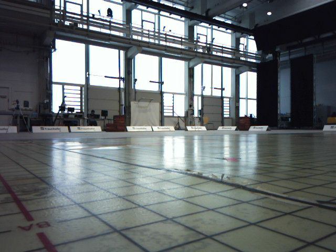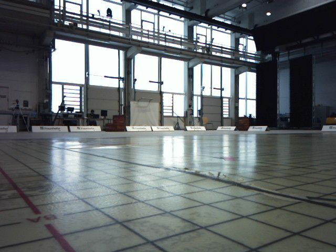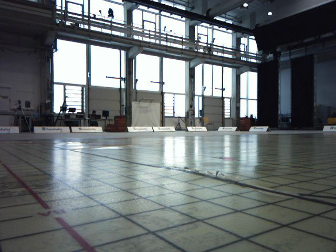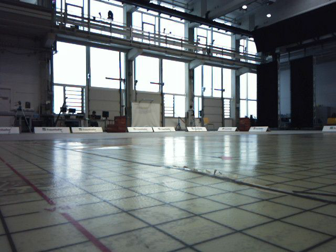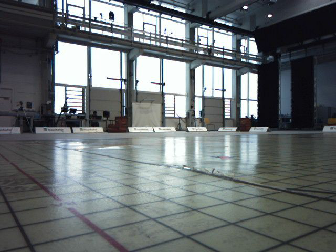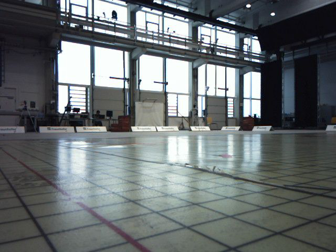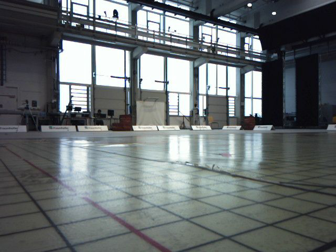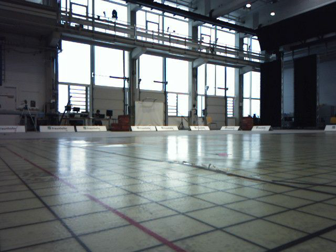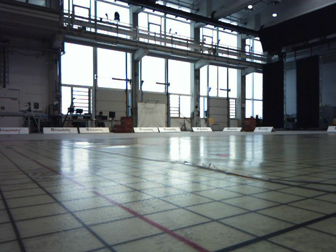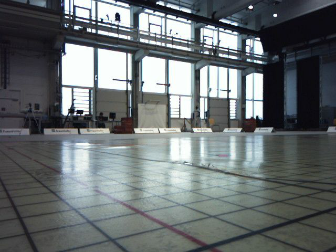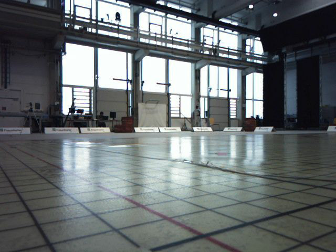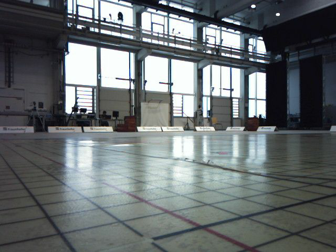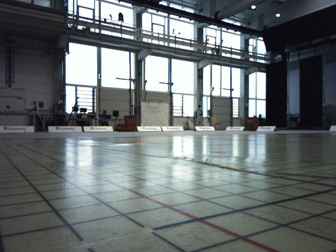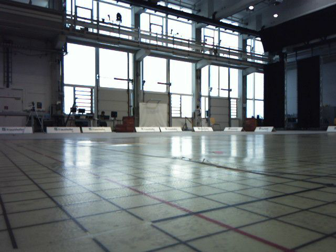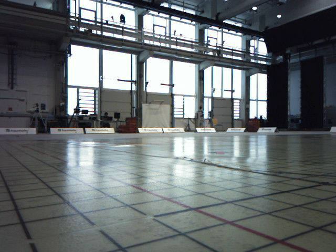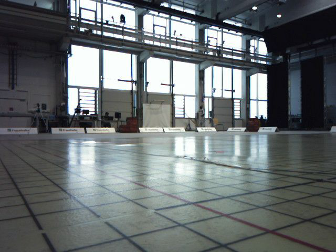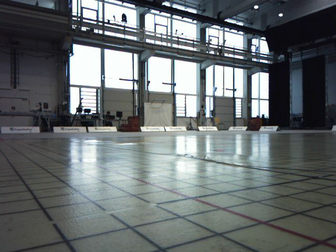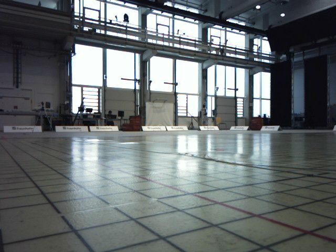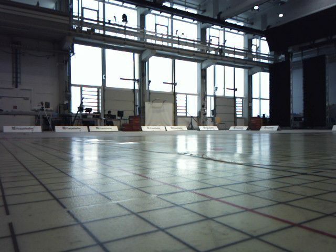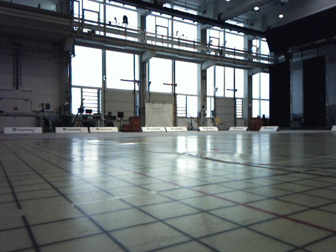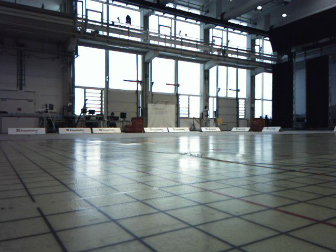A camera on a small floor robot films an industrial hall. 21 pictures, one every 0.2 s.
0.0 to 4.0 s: The camera travels backward, about 0.7 m, so what stands in front gets smaller.
The film runs backward here.
